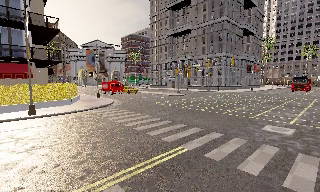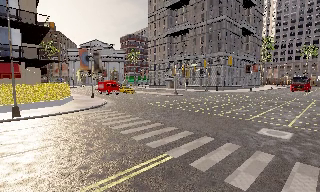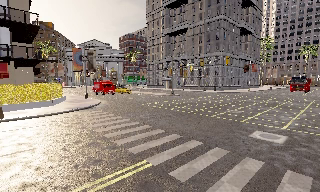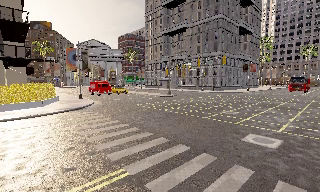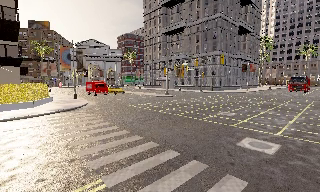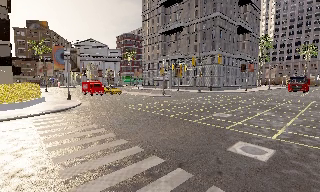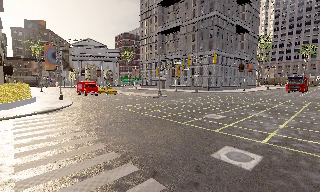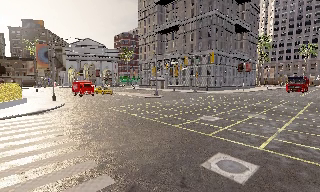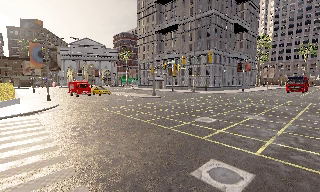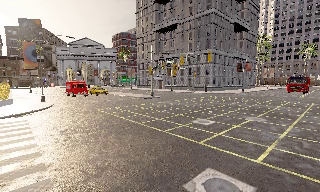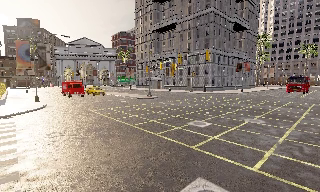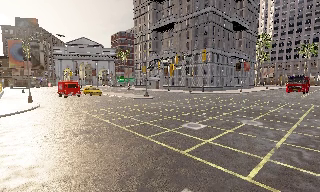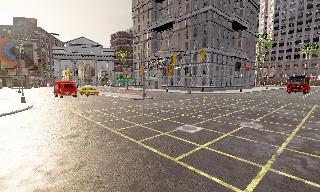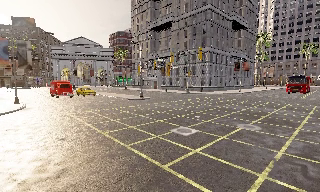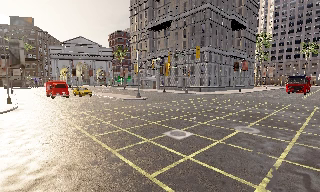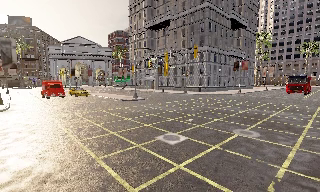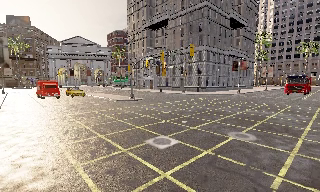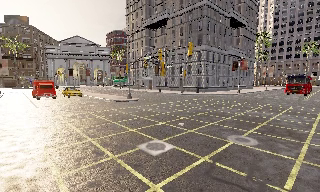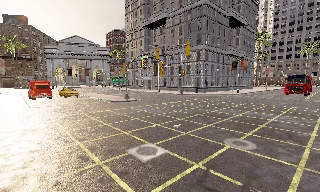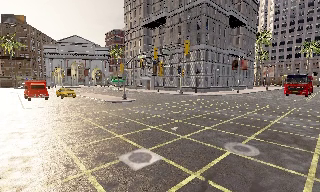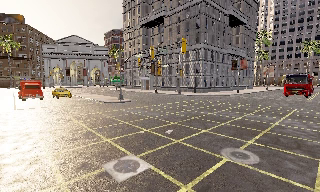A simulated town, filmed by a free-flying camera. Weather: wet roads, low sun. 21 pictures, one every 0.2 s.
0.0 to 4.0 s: The camera travels forward and to its right, about 12 m, so what stands in front looms larger.
The film runs forward here.
